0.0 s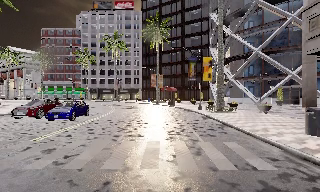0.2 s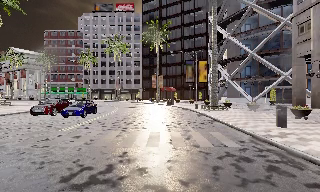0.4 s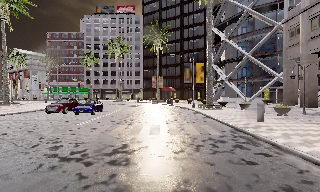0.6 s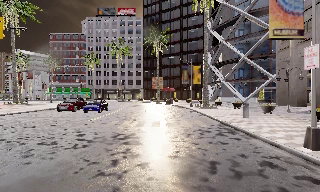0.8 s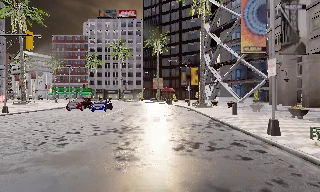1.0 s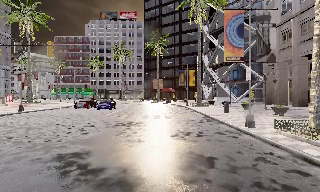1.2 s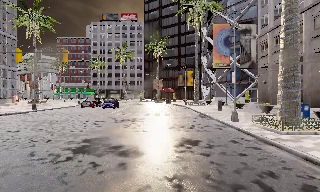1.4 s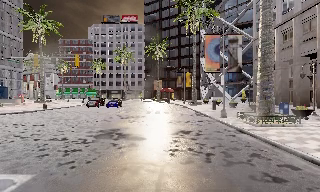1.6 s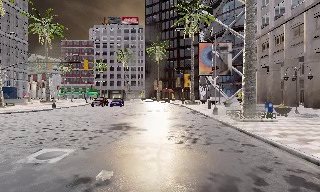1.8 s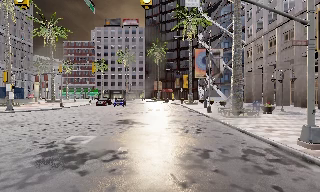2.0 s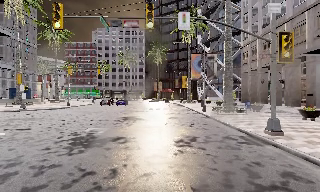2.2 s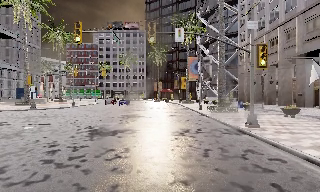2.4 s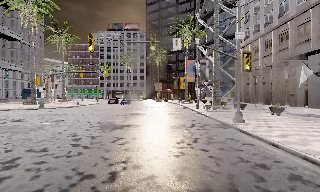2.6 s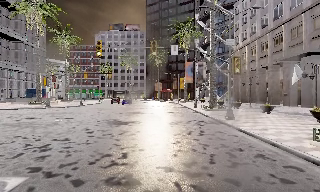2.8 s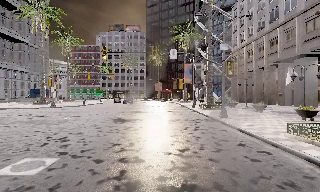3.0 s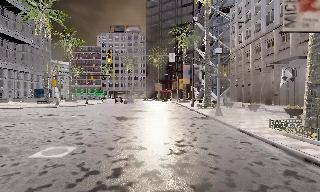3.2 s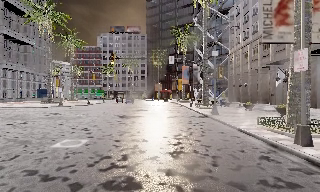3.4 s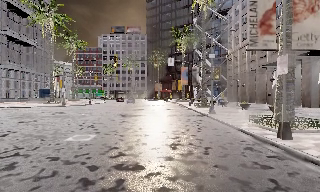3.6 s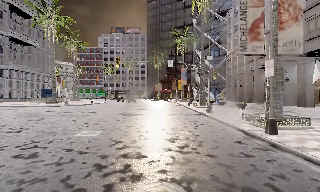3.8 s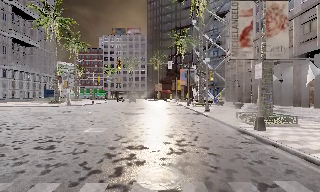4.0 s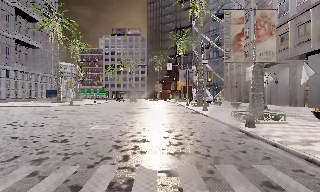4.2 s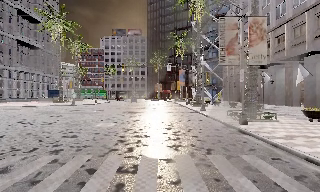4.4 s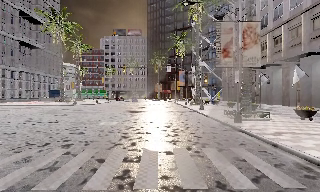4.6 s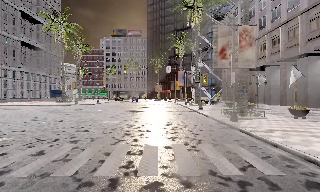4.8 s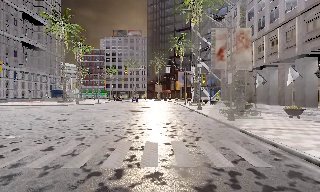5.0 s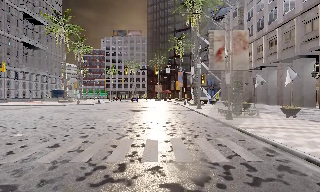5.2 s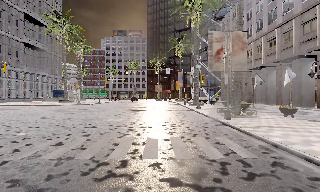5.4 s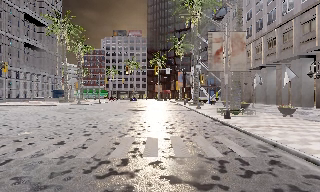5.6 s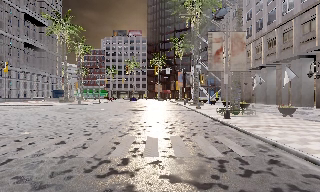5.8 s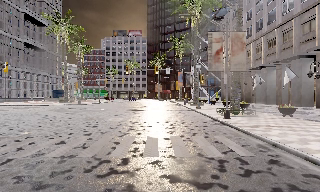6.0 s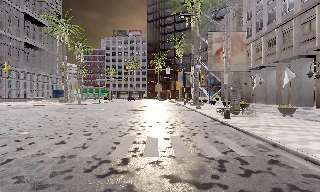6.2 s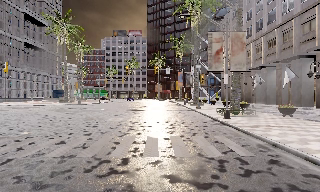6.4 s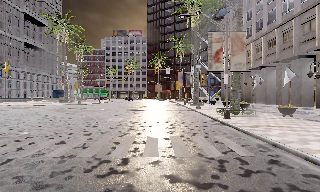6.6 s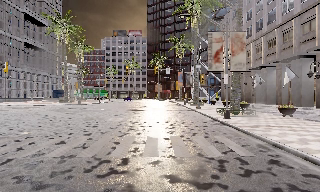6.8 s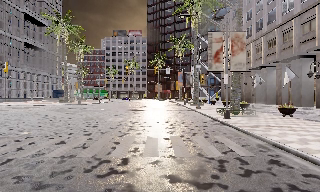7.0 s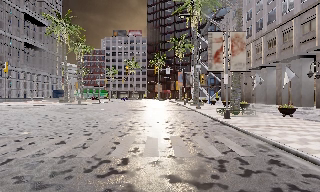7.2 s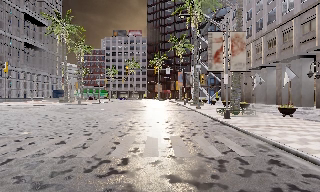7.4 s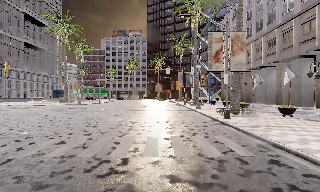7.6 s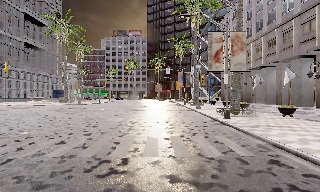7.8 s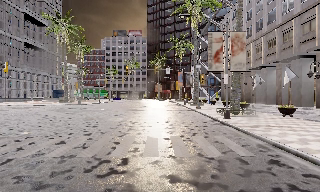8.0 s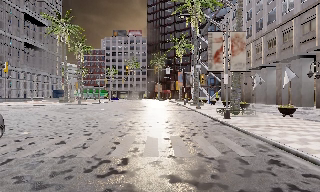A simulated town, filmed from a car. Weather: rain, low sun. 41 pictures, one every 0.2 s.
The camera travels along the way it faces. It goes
backward.
0.0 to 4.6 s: The camera travels backward, about 30 m, so what stands in front gets smaller. It loses speed.
4.6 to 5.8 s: The camera travels backward, about 1 m, so what stands in front gets smaller. It loses speed.
5.8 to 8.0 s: The camera keeps its place and its aim.
The film runs backward here.
